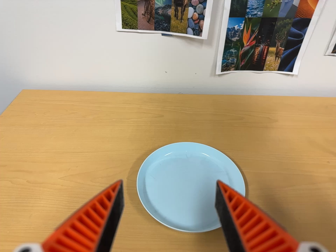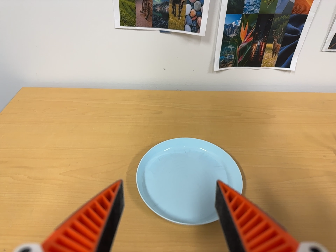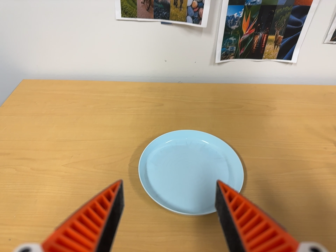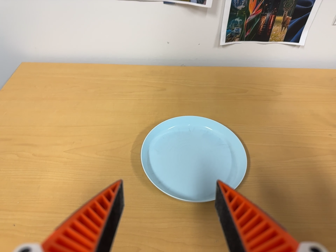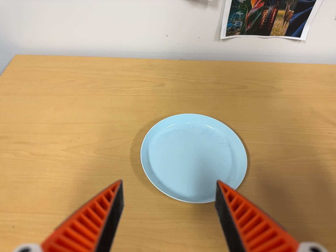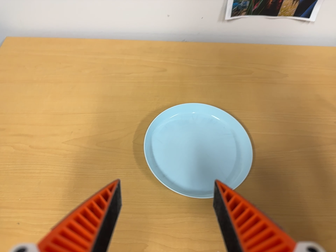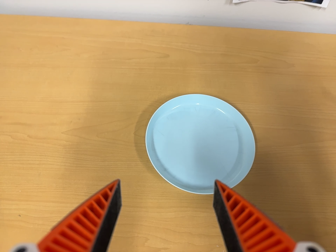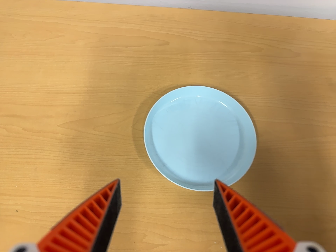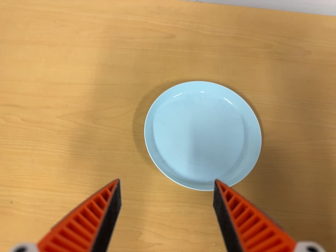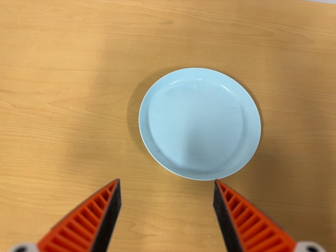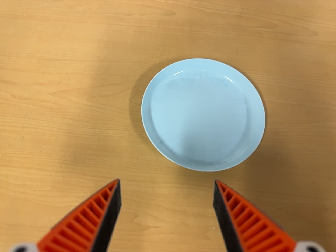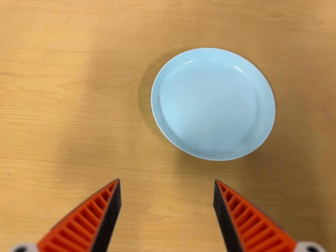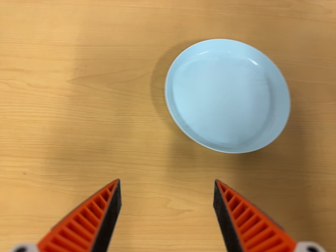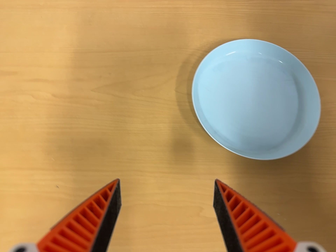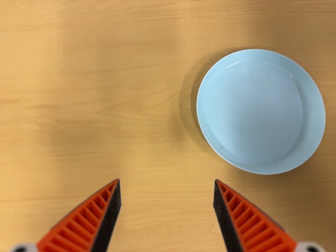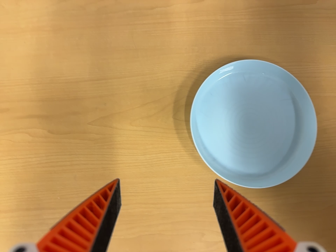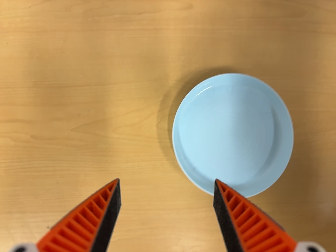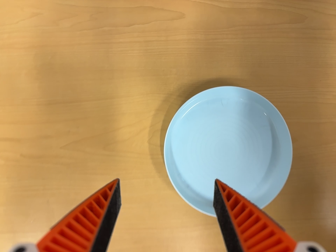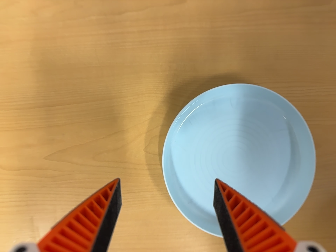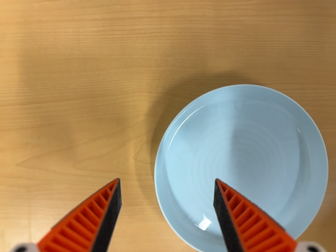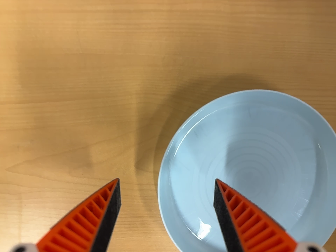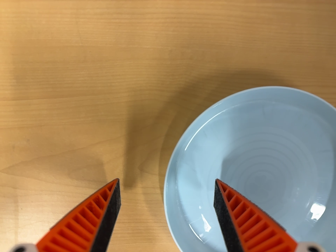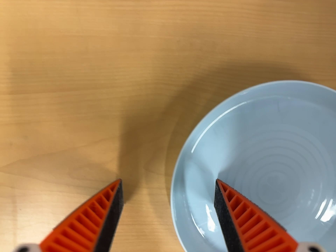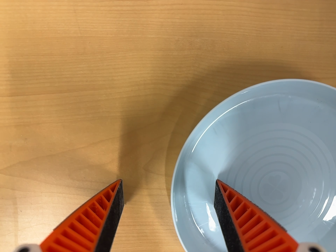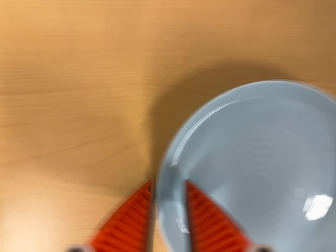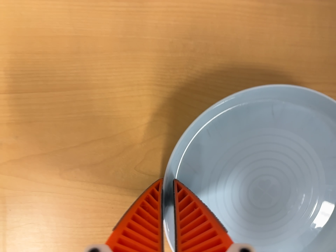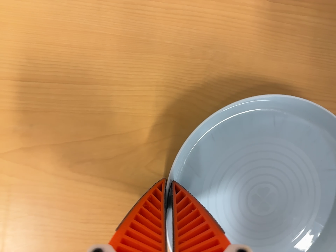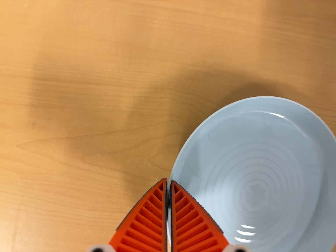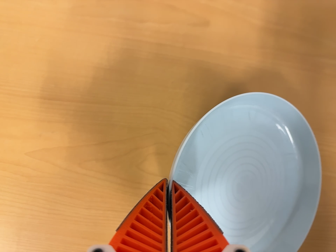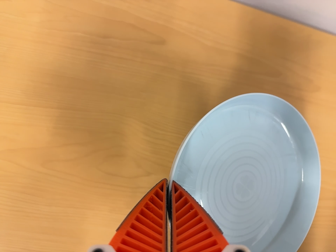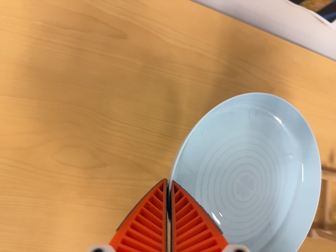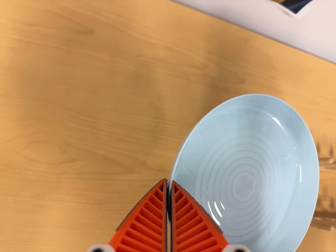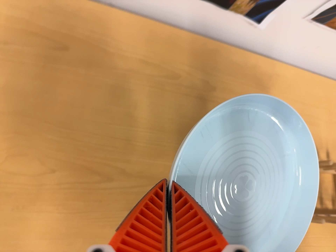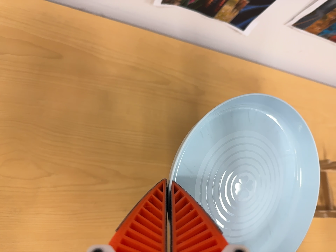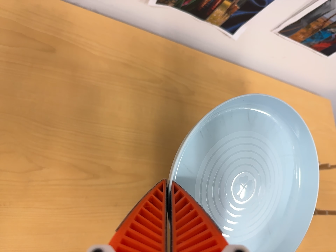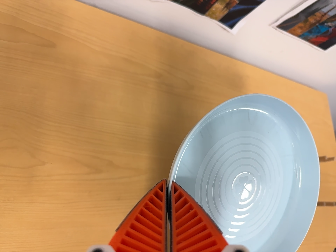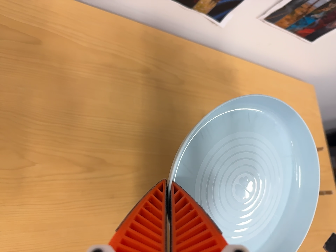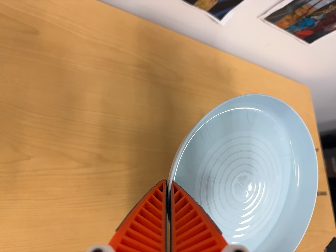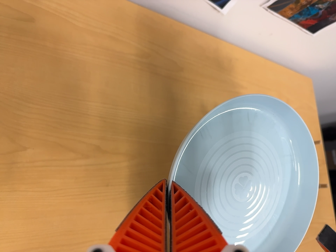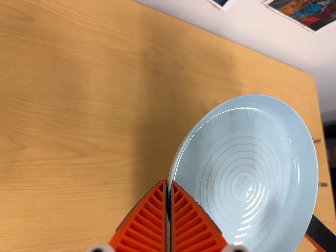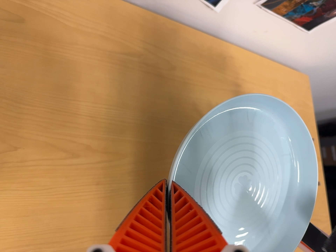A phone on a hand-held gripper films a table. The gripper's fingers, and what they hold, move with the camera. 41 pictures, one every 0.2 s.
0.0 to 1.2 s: The camera travels toward the top of its view, about 9 cm. Its aim tips toward the bottom of its view by about 20 degrees.
1.2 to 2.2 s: The camera travels forward, about 5 cm, so what stands in front looms larger.
2.2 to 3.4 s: The camera travels toward the top of its view, about 20 cm. Its aim tips toward the bottom of its view by about 20 degrees.
3.4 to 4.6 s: The camera travels forward and toward the top of its view, about 16 cm, so what stands in front looms larger. Its aim tips toward the bottom of its view by about 10 degrees.
4.6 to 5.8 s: The scene slides to the left, as the camera pans about 10 degrees to its right. It travels backward, about 14 cm, so what stands in front gets smaller. Its aim tips toward the top of its view by about 15 degrees, and the scene shifts downward. It rolls about its line of sight by about 10 degrees, and the scene rotates clockwise.
5.8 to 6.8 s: The camera swings to its right by about 15 degrees, and the scene slides to the left. It travels to its right, toward the bottom of its view and backward, about 10 cm, so close, fixed things drift to the left.
6.8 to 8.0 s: The camera shifts only a little, or ends up much as it began.
The film runs forward here.
